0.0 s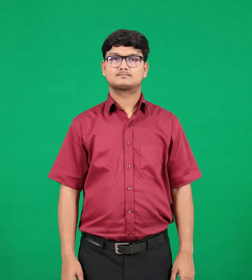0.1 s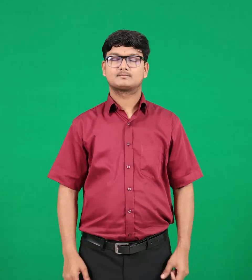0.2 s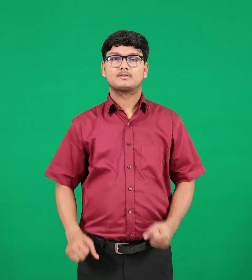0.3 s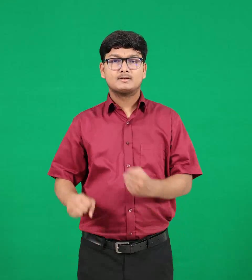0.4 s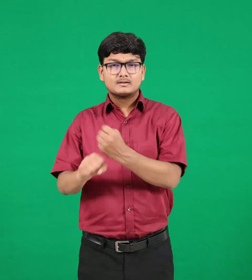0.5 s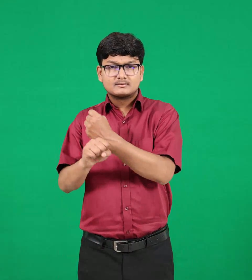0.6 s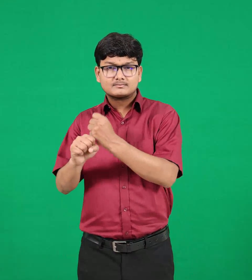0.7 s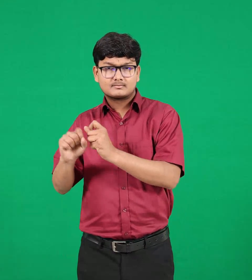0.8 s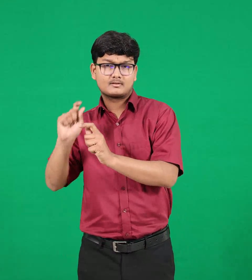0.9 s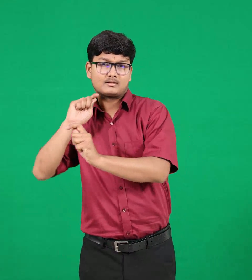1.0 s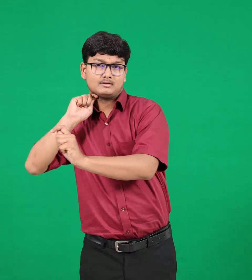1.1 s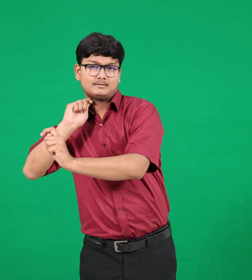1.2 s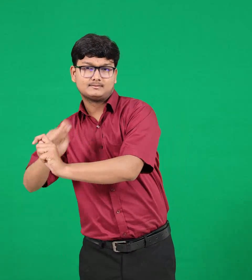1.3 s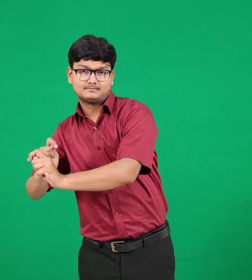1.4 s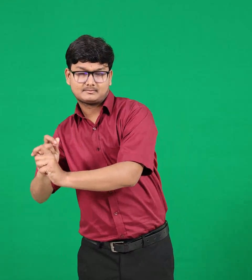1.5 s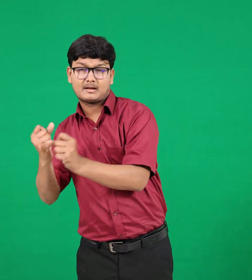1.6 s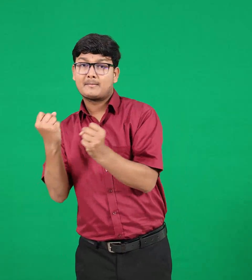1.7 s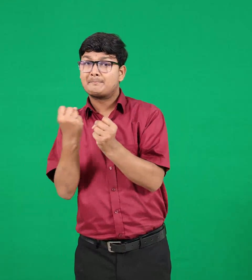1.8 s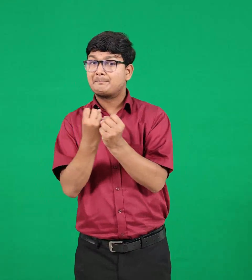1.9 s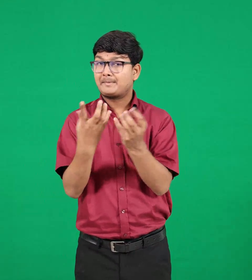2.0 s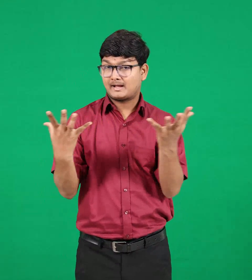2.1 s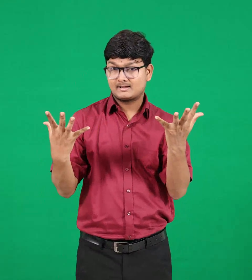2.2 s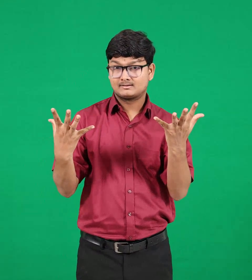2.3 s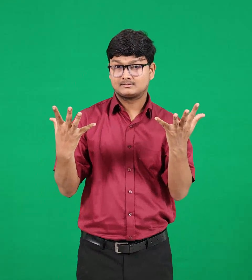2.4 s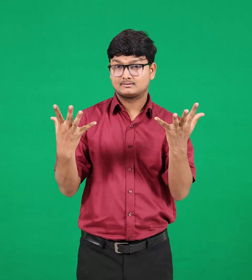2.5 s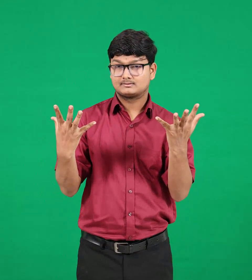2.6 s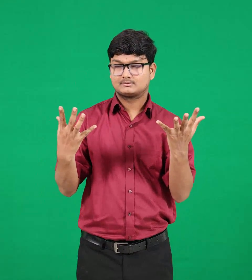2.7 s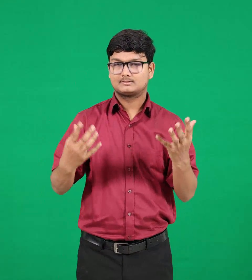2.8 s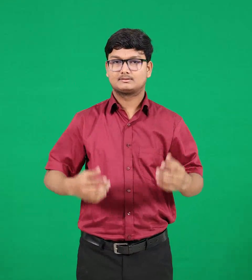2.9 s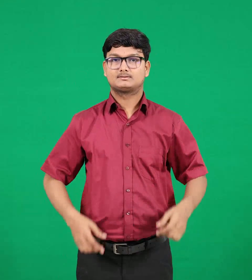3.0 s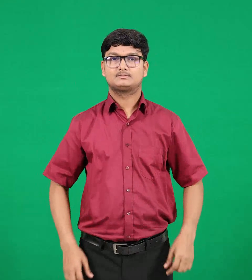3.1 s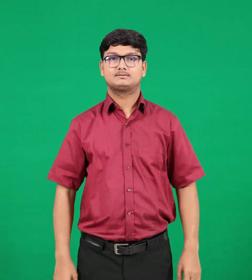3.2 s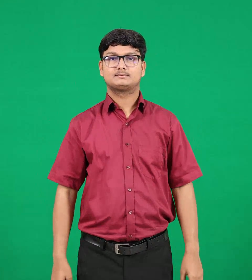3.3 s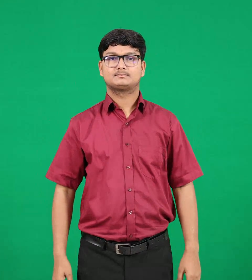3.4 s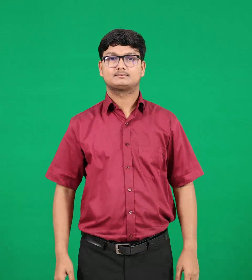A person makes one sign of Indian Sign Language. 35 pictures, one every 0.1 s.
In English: slaves
